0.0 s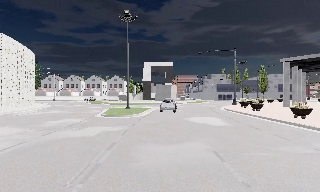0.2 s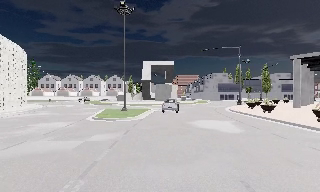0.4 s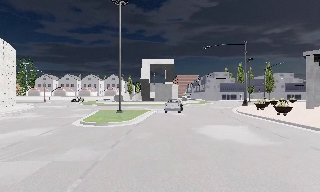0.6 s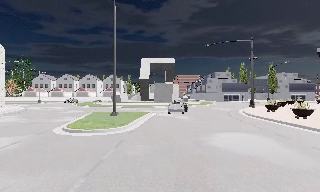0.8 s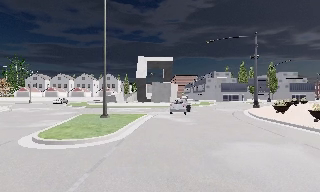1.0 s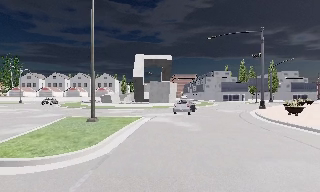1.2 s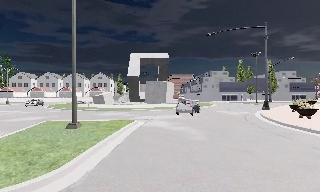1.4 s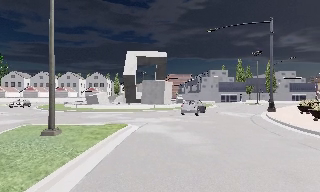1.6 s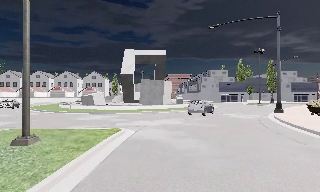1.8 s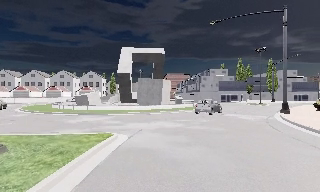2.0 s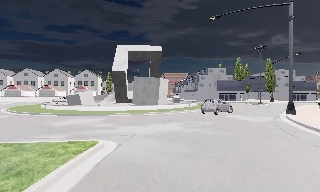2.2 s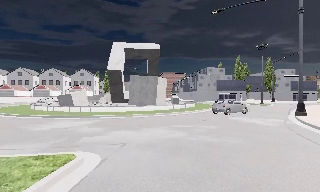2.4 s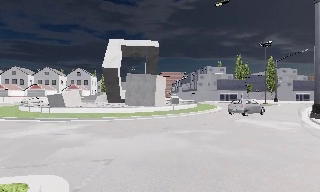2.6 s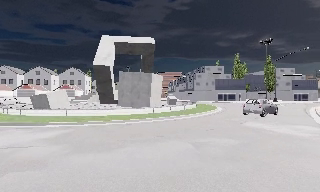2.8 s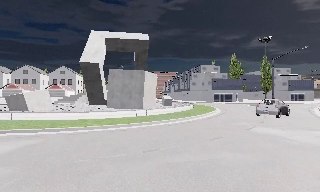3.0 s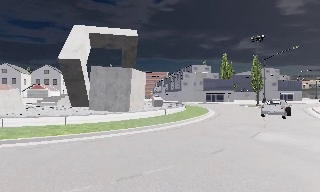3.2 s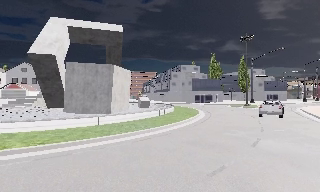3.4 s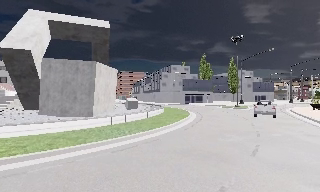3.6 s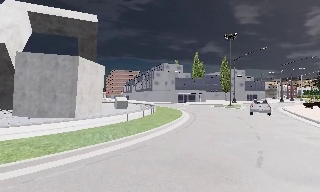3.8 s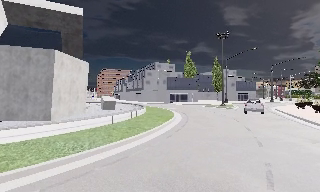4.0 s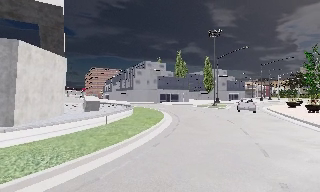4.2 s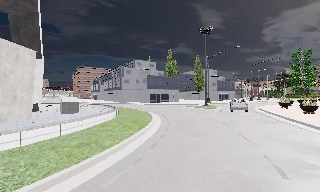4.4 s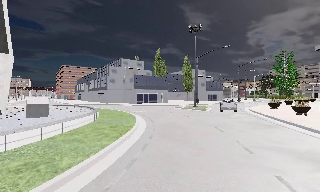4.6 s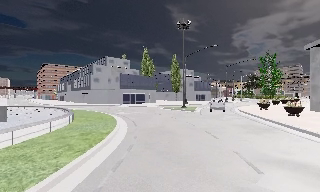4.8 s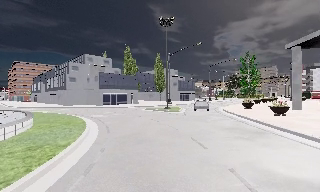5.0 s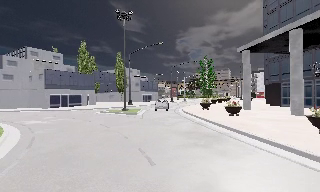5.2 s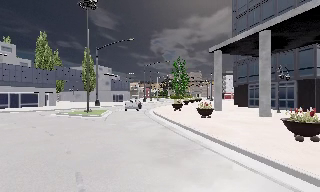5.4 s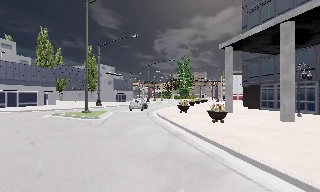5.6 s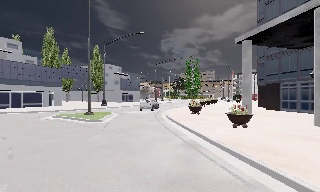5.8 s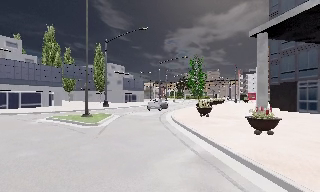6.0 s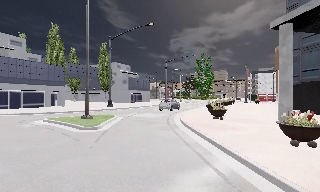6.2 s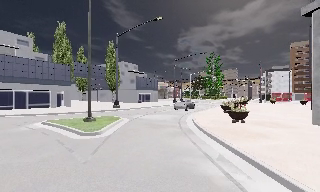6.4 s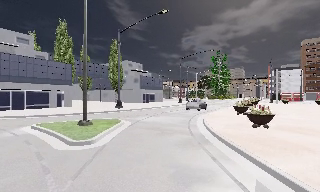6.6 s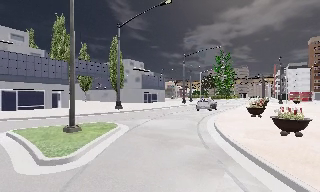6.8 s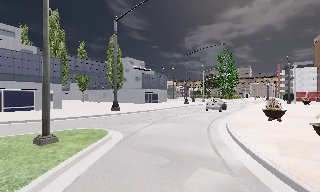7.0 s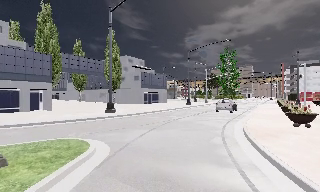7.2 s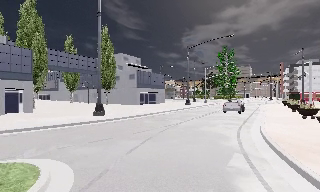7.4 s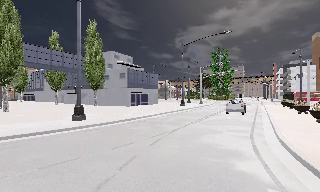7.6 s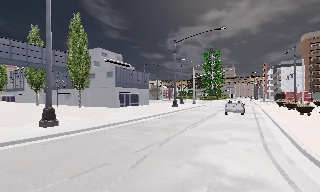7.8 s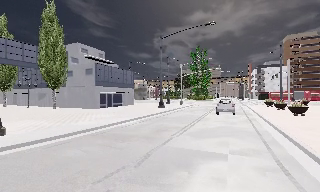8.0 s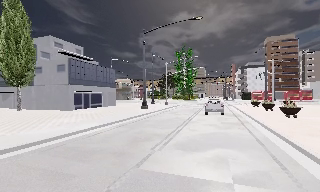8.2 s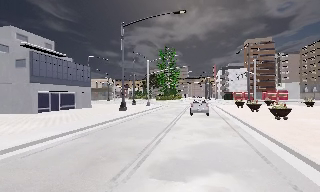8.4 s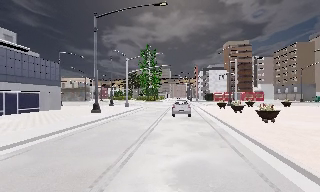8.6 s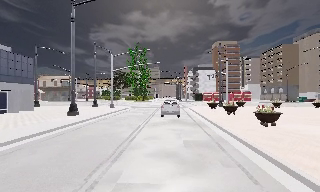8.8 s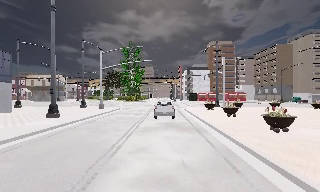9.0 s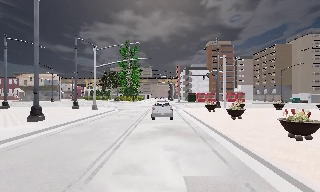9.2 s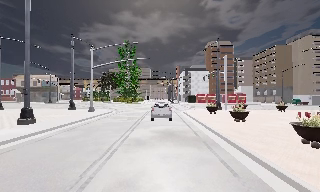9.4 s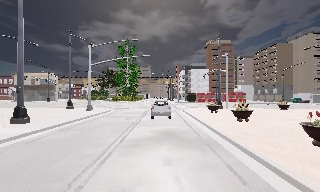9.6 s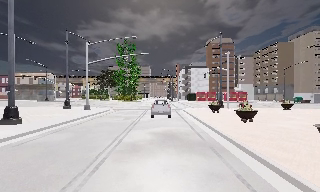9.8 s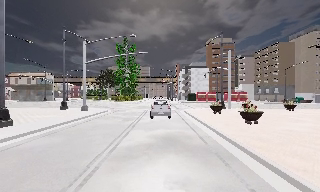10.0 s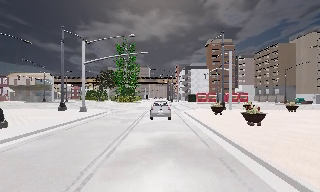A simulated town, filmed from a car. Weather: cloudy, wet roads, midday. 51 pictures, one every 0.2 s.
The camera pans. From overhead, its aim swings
clockwise.
The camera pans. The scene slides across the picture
to the left.
0.0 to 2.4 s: The camera travels forward, about 19 m, so what stands in front looms larger.
2.4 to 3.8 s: The camera swings to its right by about 20 degrees, and the scene slides to the left. It travels forward, about 10 m, so what stands in front looms larger. It loses speed.
3.8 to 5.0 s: The camera swings to its right by about 35 degrees, and the scene slides to the left. It travels forward, about 8 m.
5.0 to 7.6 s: The camera travels forward, about 20 m, so what stands in front looms larger.
7.6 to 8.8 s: The scene slides to the left, as the camera pans about 30 degrees to its right. It travels forward, about 11 m, so what stands in front looms larger.
8.8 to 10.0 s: The camera travels forward, about 4 m, so what stands in front looms larger. It loses speed.
The film runs forward here.
